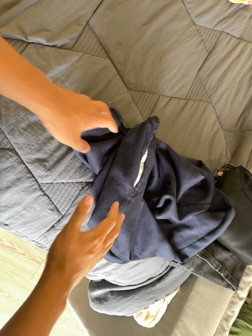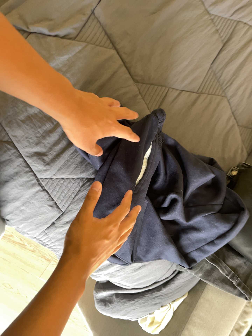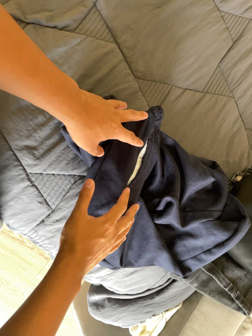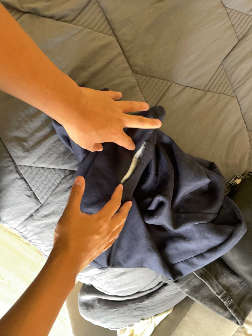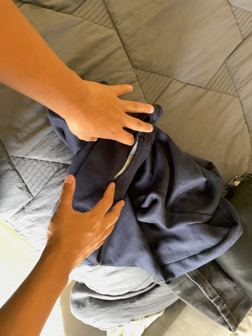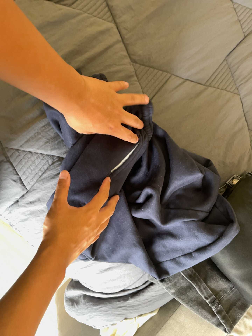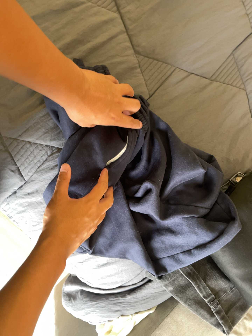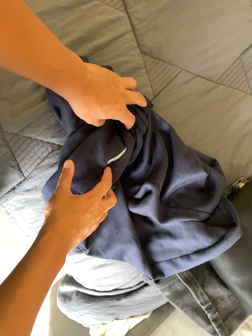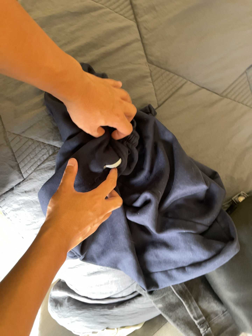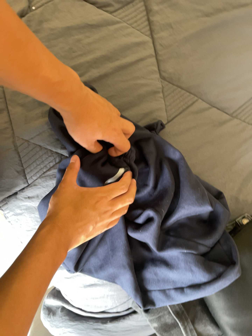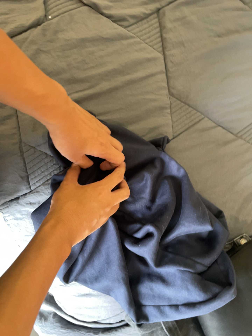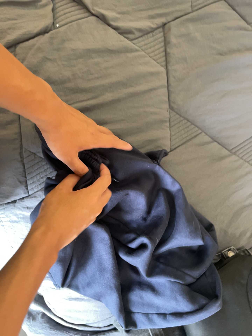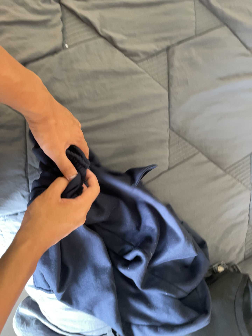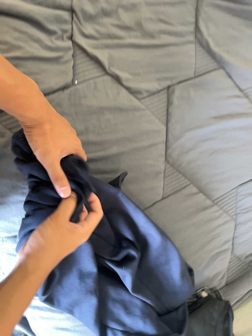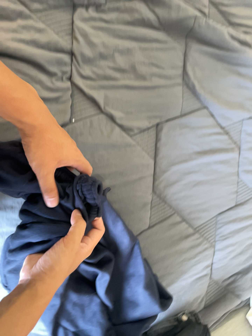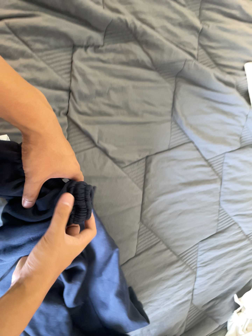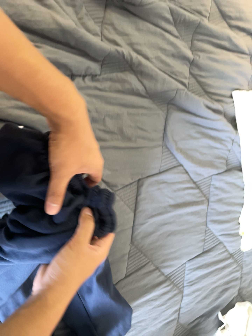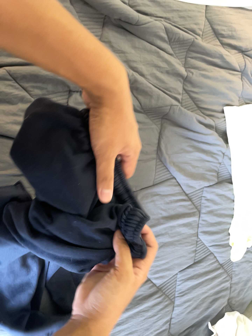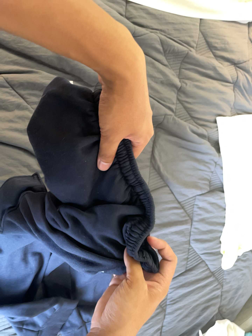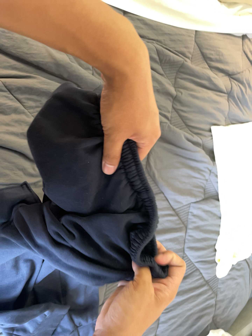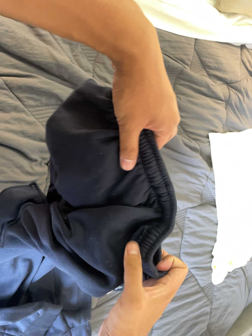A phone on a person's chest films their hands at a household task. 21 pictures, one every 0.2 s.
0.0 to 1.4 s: The camera pans to its left by about 10 degrees. It travels to its right, forward and toward the bottom of its view, about 22 cm. It rolls about its line of sight by about 15 degrees, and the scene rotates clockwise.
1.4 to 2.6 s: The camera travels toward the top of its view, to its left and backward, about 20 cm, so close, fixed things drift downward. It rolls about its line of sight by about 20 degrees, and the scene rotates clockwise.
2.6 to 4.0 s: The camera pans to its right by about 15 degrees. It travels toward the top of its view and backward, about 24 cm, so close, fixed things drift downward. Its aim tips toward the top of its view by about 10 degrees, and the scene shifts downward. It rolls about its line of sight by about 10 degrees, and the scene rotates clockwise.
The film runs forward here.
